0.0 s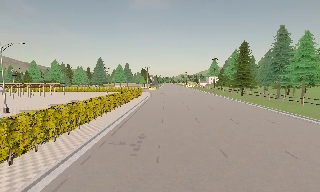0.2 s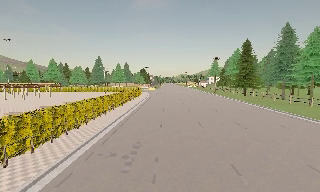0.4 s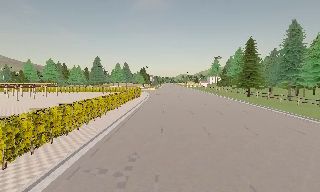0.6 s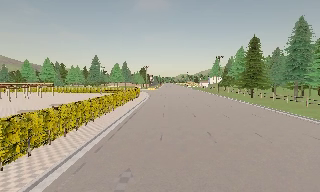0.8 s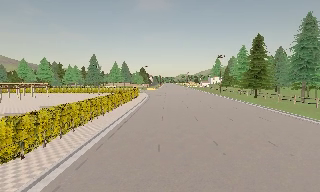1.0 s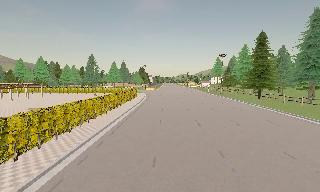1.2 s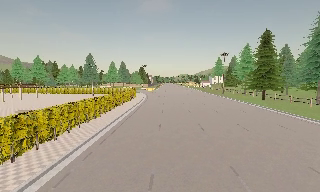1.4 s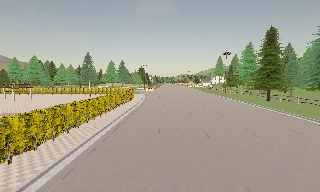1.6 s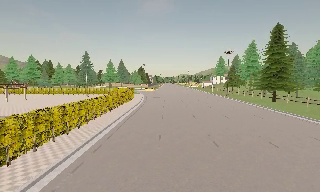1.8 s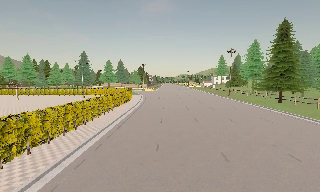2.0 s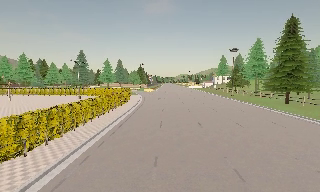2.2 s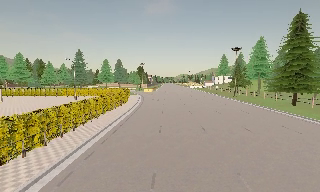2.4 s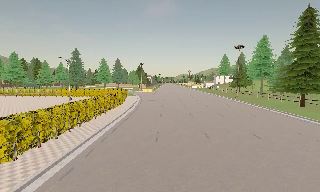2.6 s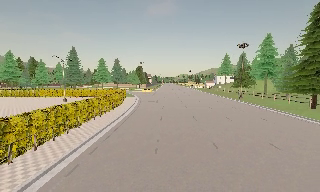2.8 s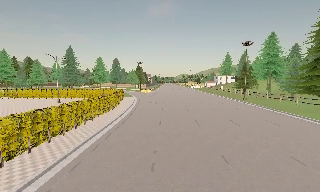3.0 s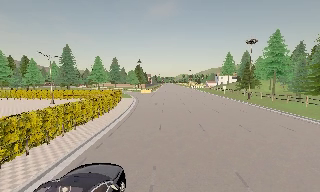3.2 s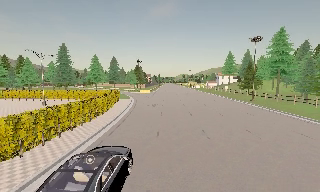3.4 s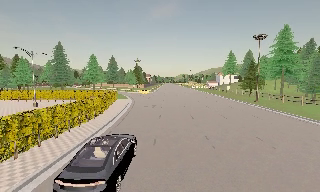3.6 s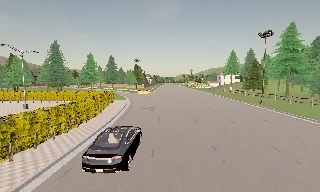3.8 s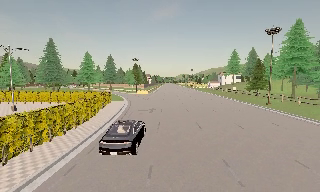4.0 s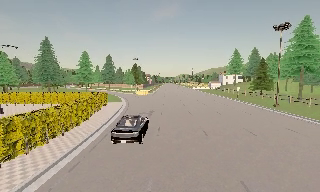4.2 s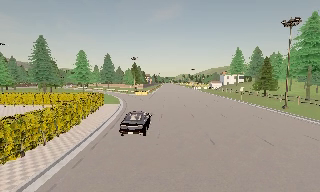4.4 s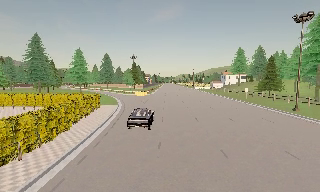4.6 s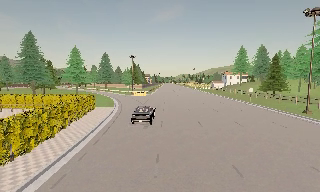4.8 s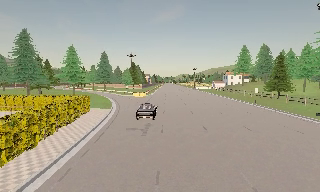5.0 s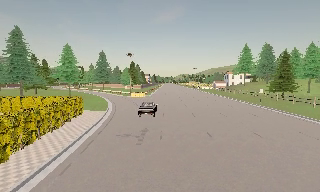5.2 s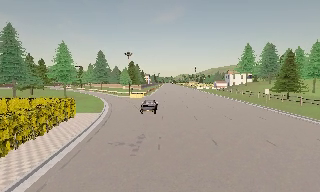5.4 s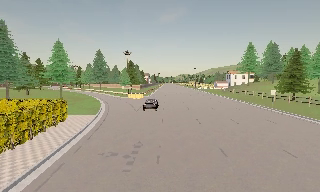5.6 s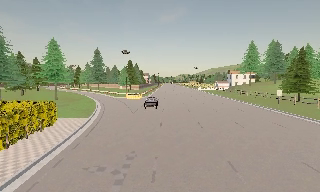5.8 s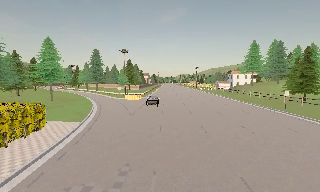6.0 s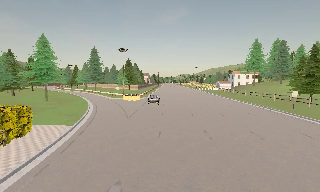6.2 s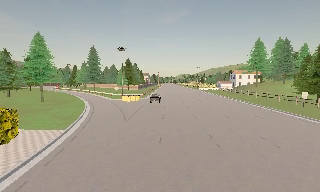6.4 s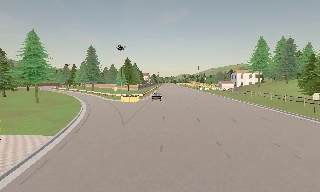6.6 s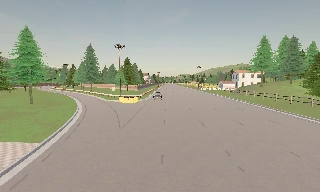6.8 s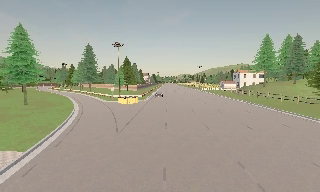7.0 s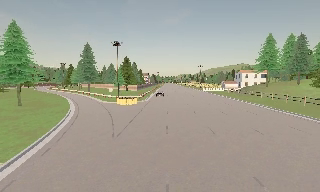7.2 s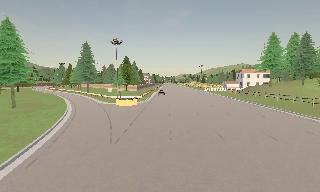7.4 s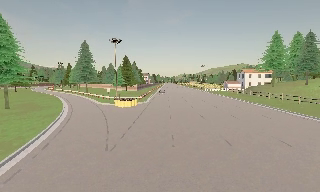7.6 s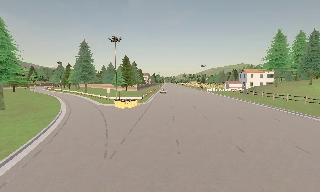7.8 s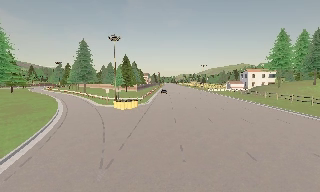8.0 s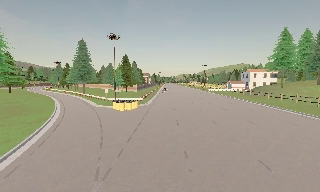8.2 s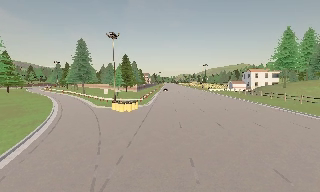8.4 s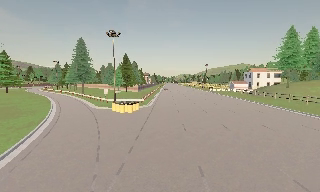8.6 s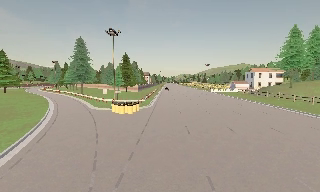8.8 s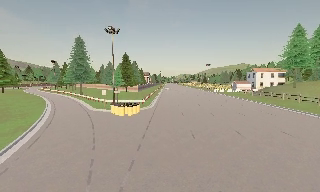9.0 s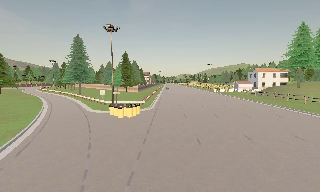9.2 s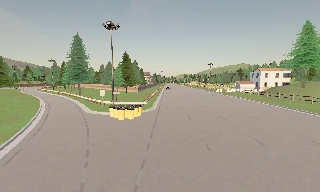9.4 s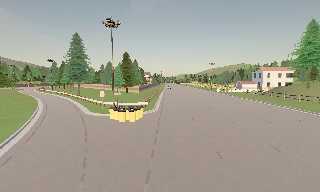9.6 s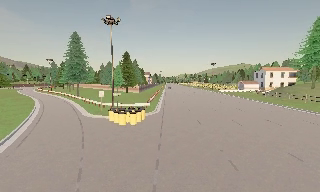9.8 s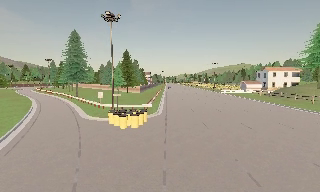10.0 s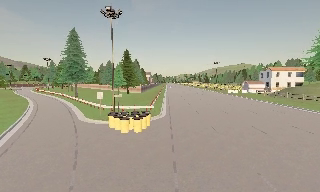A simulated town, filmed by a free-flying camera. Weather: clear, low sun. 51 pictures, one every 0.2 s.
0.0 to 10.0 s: The camera travels forward, about 70 m, so what stands in front looms larger. It loses speed.
The film runs forward here.
